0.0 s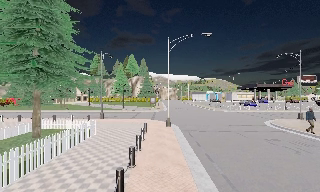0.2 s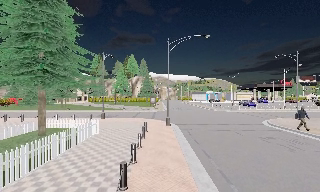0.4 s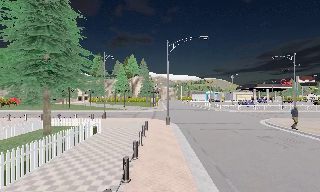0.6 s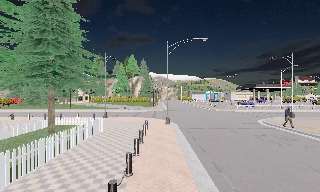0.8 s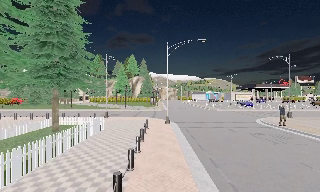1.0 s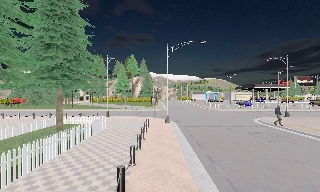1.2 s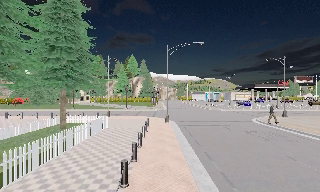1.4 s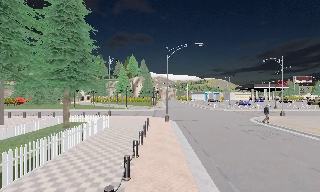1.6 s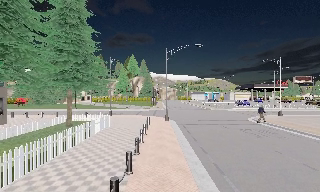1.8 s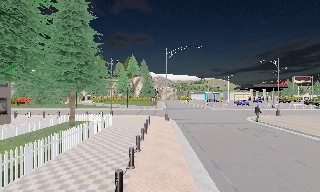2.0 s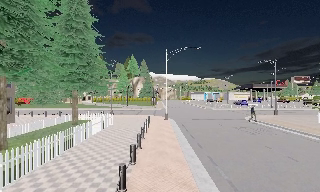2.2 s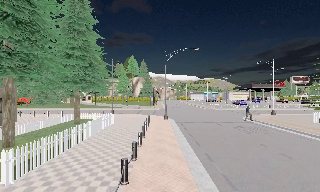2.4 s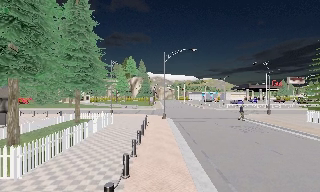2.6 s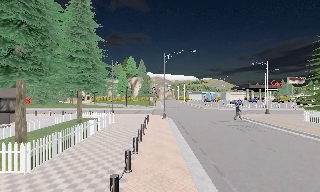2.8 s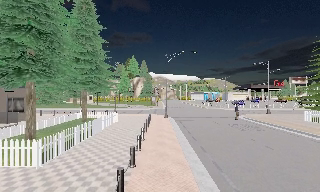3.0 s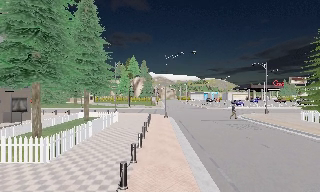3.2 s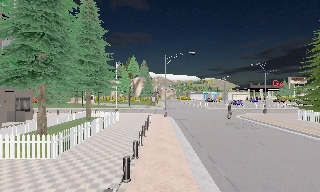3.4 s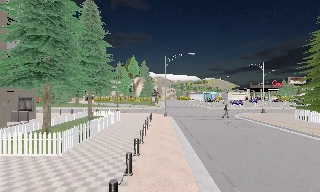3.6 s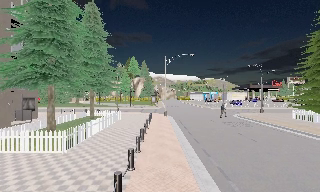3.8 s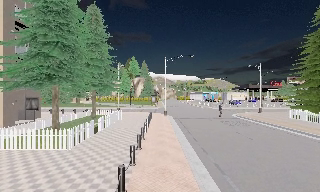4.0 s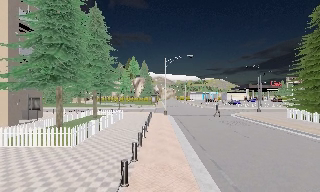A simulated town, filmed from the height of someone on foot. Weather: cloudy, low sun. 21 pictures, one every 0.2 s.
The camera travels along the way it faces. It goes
backward.
0.0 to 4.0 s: The camera travels backward, about 7 m, so what stands in front gets smaller.
The film runs backward here.
